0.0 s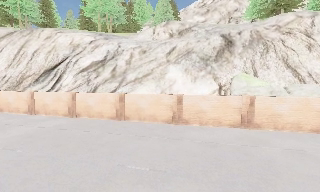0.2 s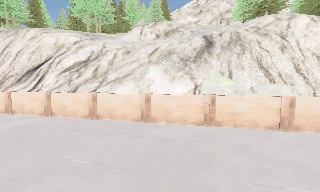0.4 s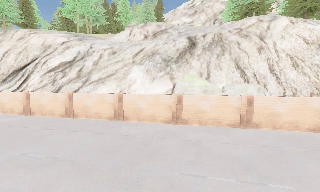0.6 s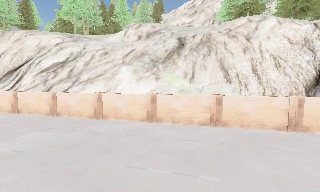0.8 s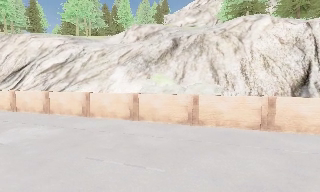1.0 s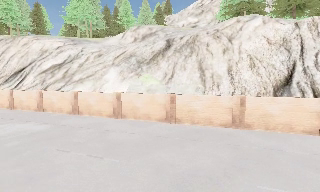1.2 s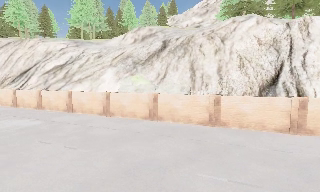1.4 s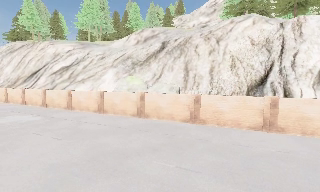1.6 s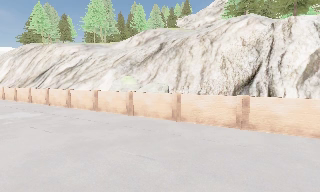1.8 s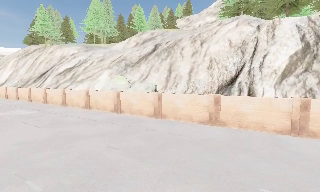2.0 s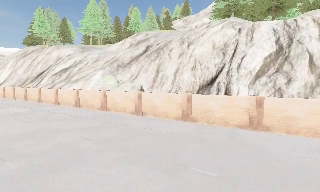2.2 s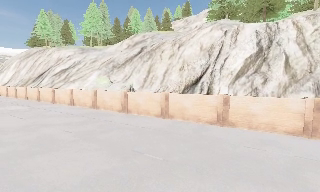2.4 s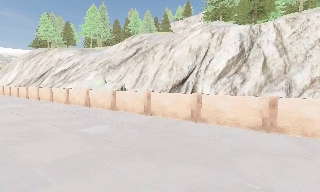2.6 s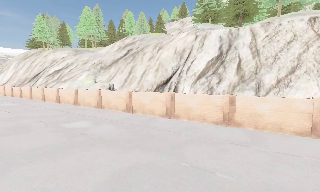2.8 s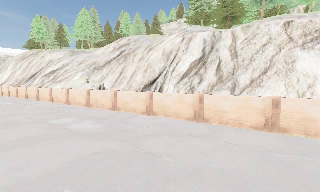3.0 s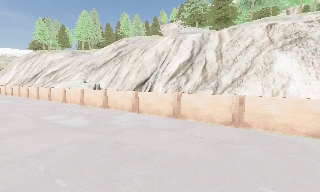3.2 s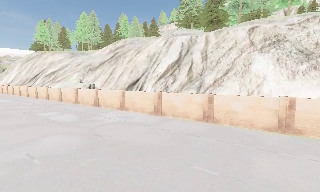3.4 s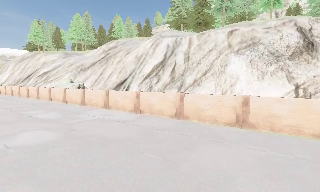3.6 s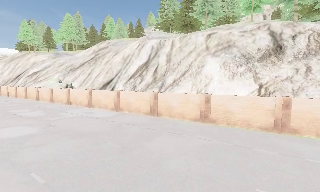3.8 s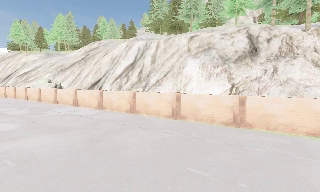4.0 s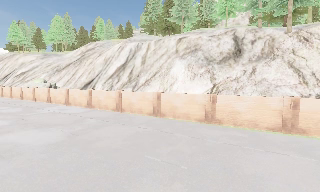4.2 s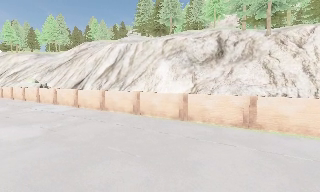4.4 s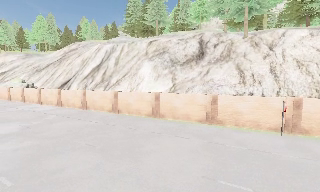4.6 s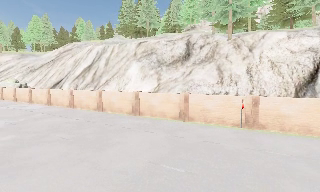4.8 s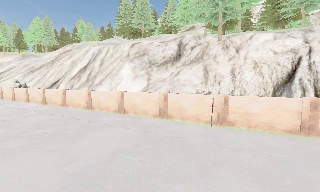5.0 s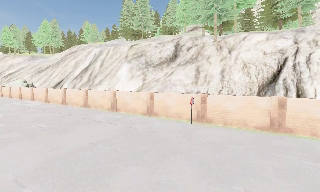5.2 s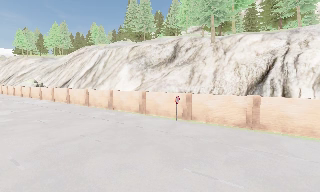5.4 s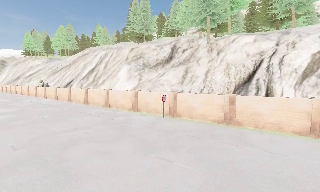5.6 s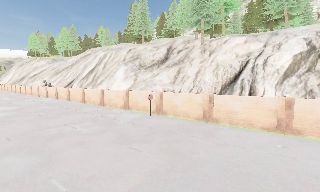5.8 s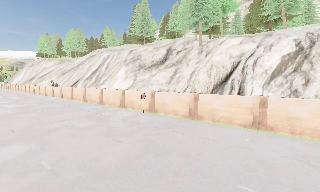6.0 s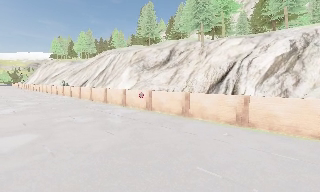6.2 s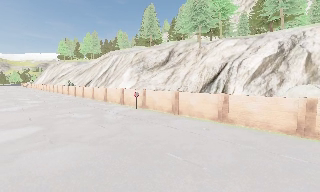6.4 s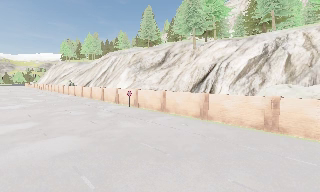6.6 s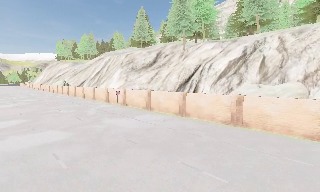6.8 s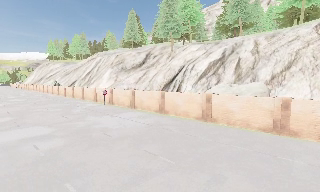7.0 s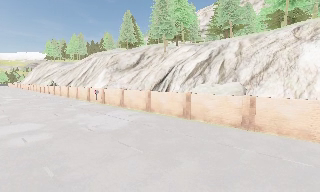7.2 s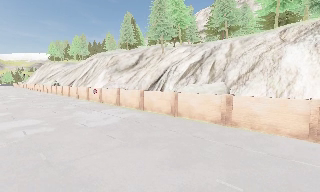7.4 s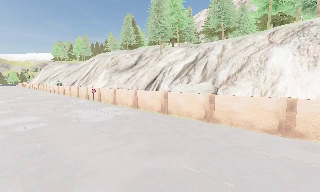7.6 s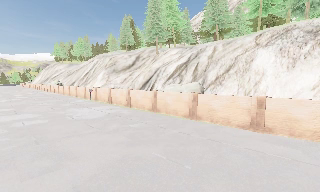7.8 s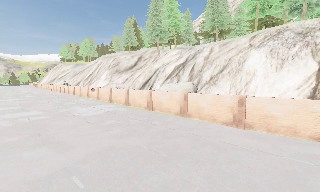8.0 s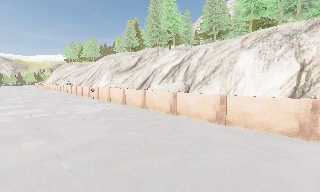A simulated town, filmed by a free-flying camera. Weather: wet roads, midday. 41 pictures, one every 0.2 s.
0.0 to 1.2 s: The camera travels to its right, about 14 m, so close, fixed things drift to the left.
1.2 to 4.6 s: The camera travels to its right and backward, about 40 m, so close, fixed things drift to the left.
4.6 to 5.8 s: The camera pans to its left, which is counterclockwise from overhead, by about 10 degrees. It travels to its right and backward, about 12 m, so close, fixed things drift to the left.
5.8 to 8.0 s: The camera travels to its right and backward, about 20 m, so close, fixed things drift to the left.
The film runs backward here.
